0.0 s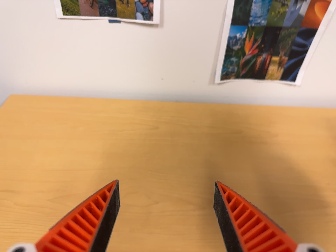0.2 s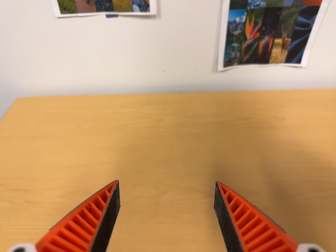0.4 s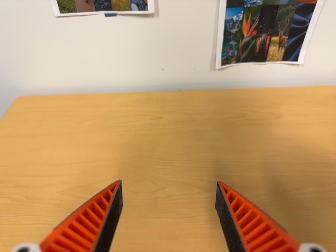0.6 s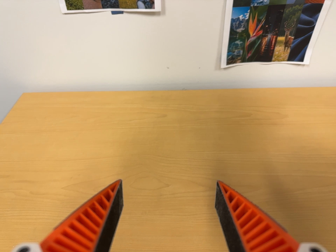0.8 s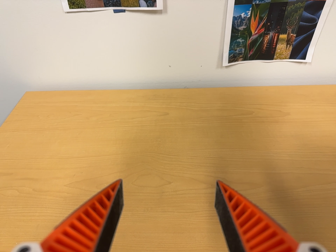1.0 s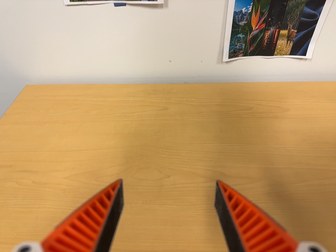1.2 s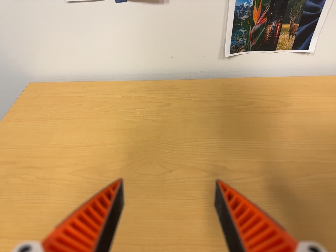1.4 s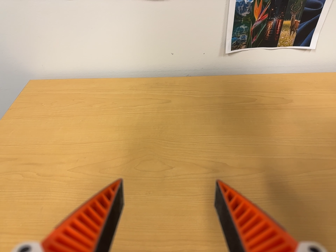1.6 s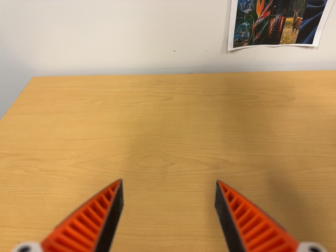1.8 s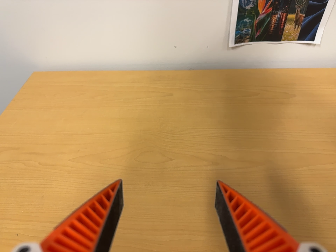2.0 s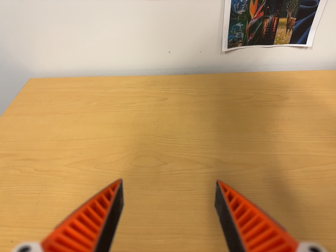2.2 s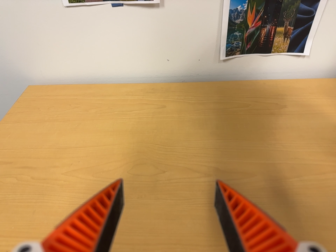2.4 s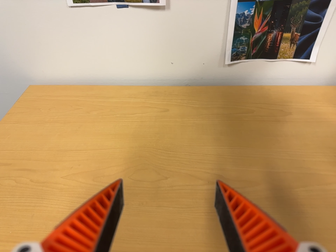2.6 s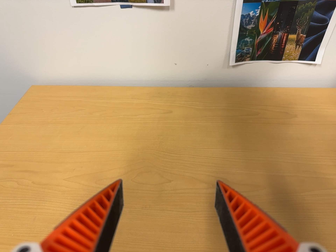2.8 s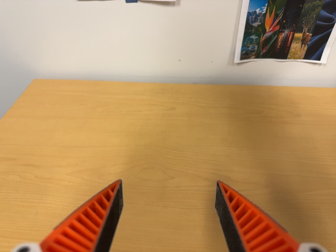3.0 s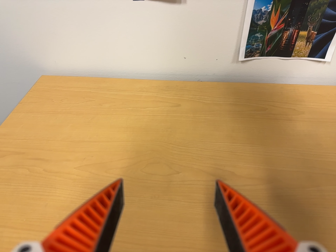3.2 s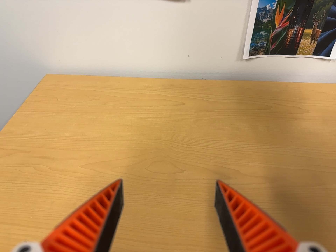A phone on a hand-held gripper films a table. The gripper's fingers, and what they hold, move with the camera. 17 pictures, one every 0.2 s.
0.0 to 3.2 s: The camera travels toward the bottom of its view, about 4 cm, so close, fixed things drift upward.
The film runs forward here.
